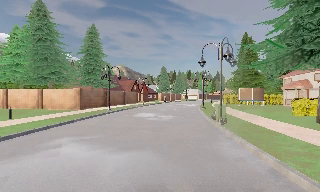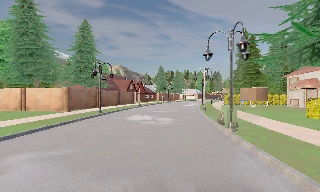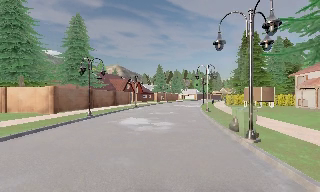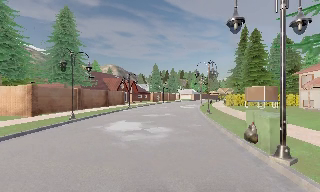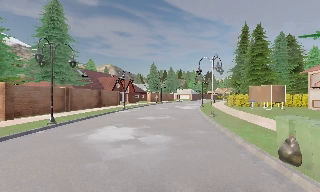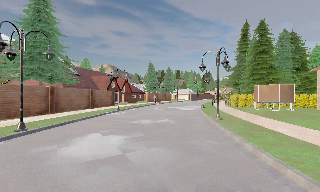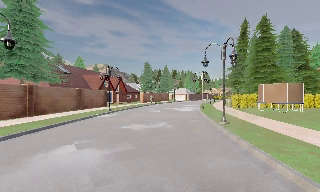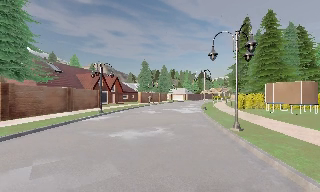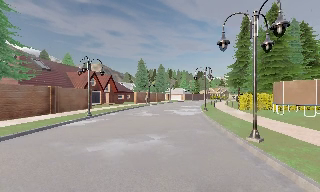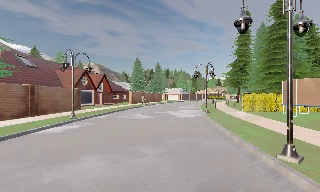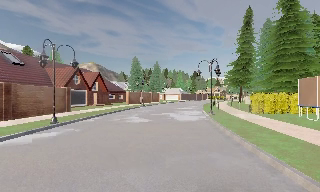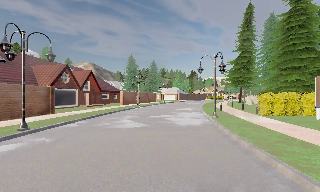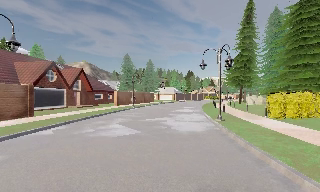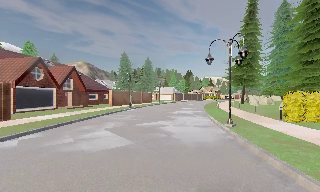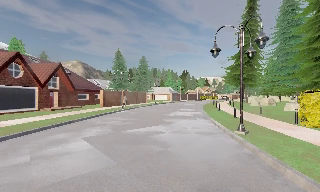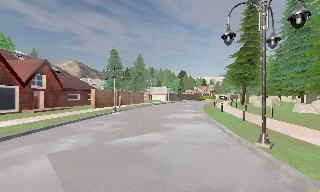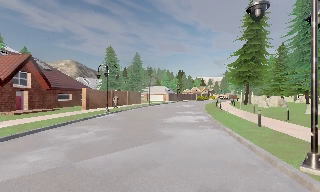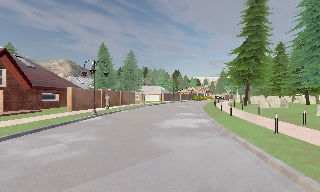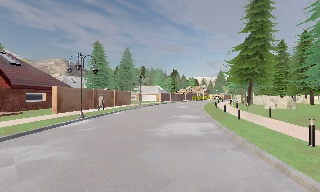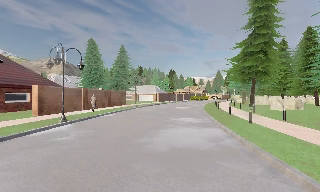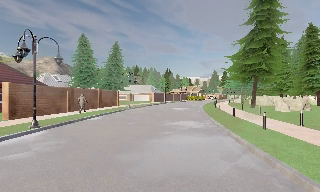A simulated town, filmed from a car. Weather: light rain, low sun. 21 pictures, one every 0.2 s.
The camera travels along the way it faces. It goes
forward.
0.0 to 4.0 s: The camera pans to its right, which is clockwise from overhead, by about 20 degrees. It travels forward, about 35 m, so what stands in front looms larger.
The film runs forward here.
